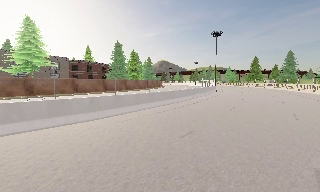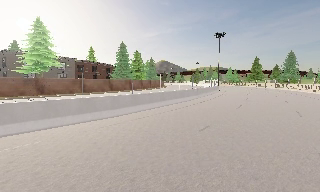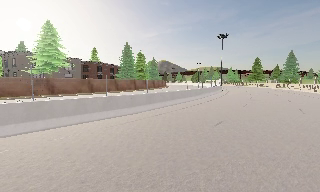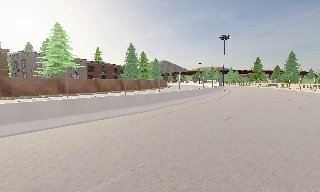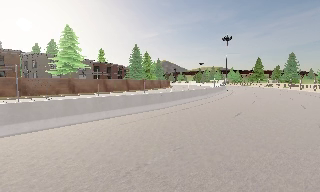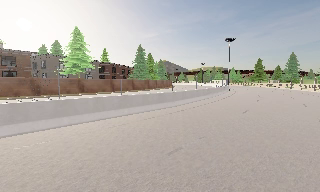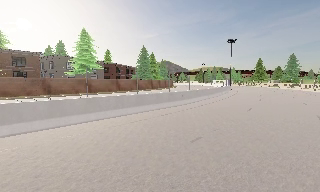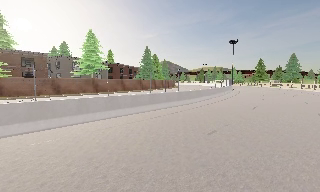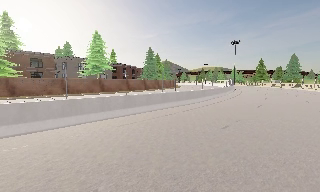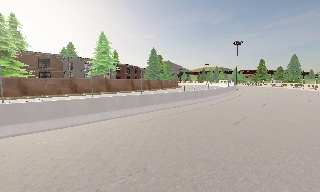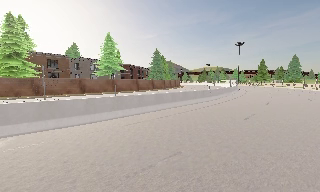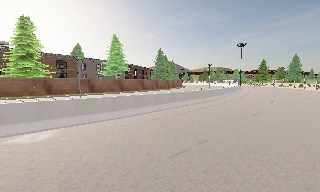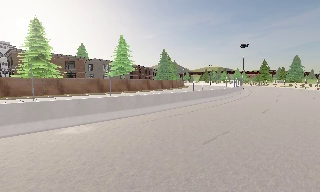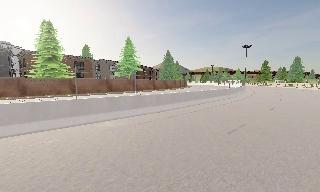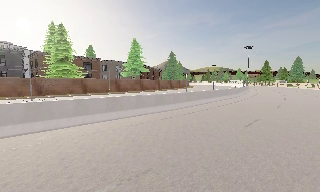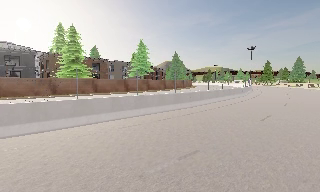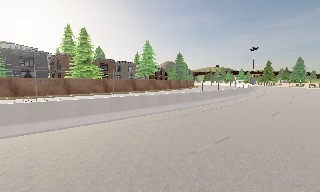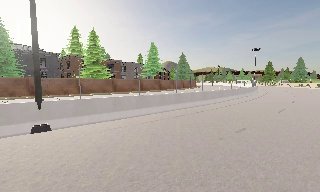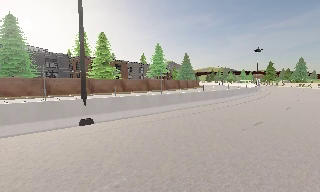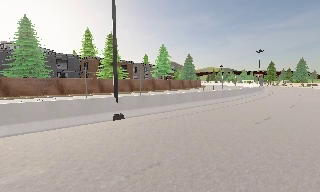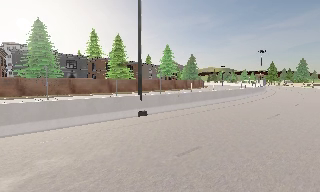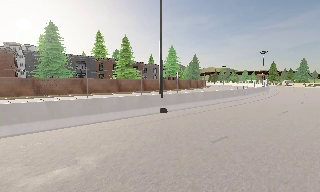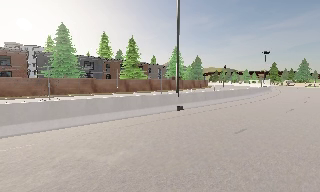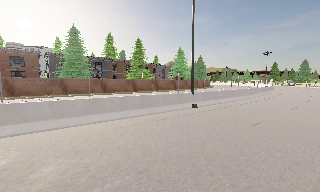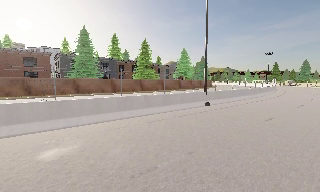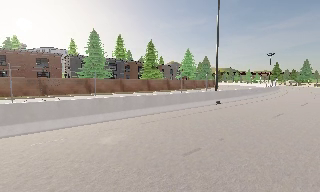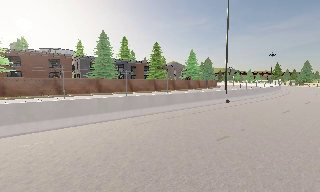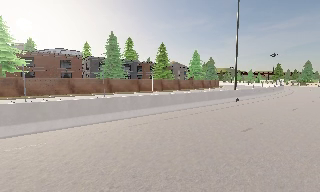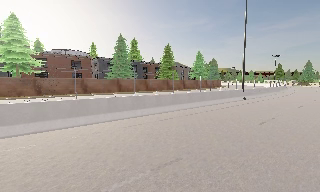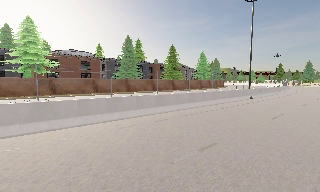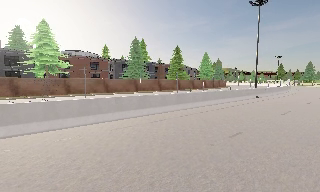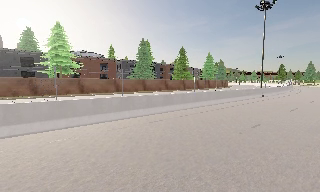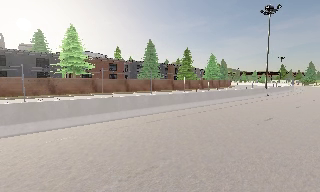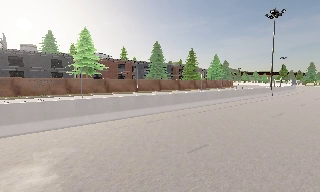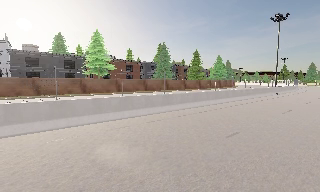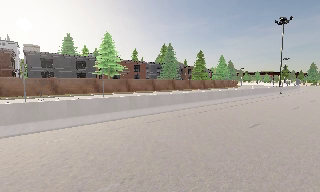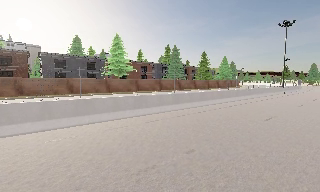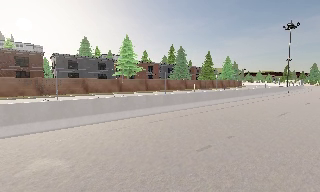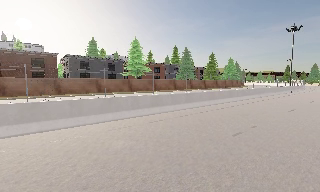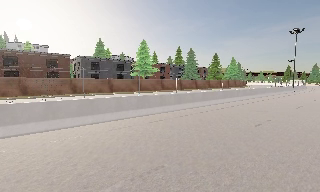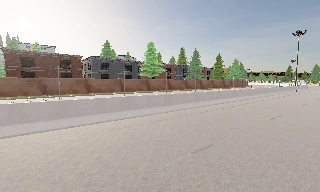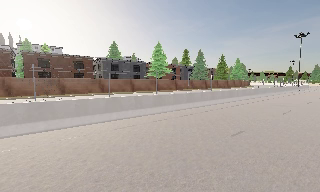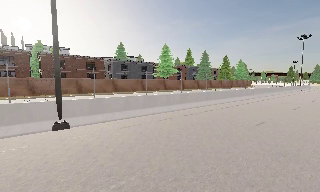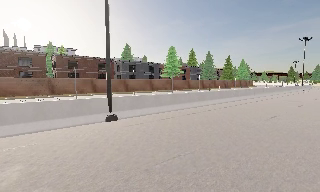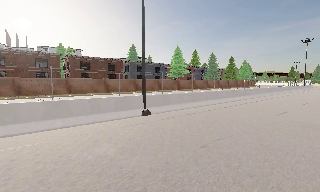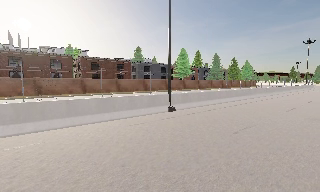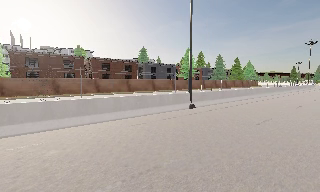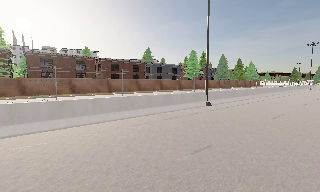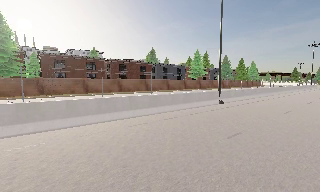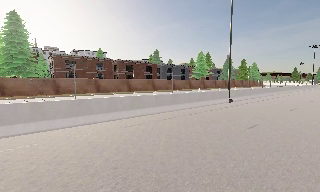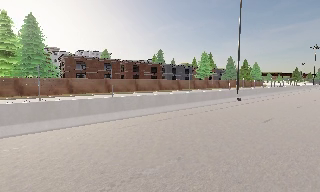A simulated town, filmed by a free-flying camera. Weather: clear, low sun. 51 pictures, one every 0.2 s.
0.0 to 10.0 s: The camera travels to its left and backward, about 85 m, so close, fixed things drift to the right.
The film runs backward here.
